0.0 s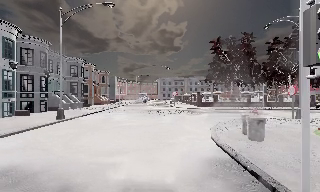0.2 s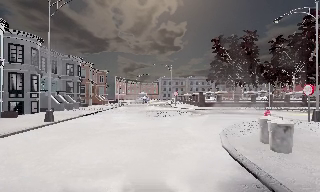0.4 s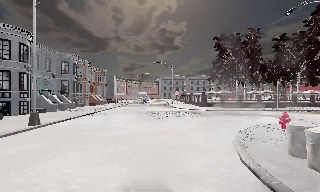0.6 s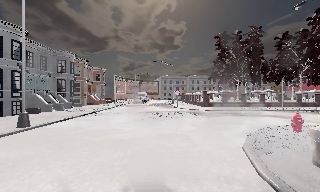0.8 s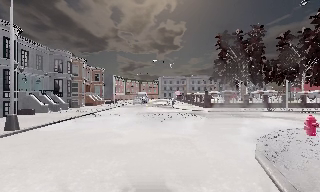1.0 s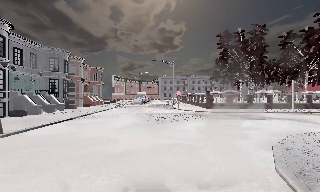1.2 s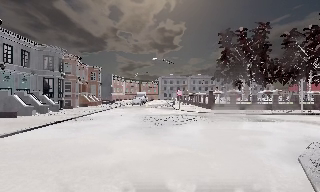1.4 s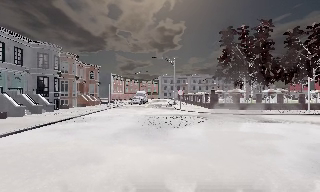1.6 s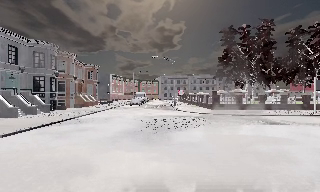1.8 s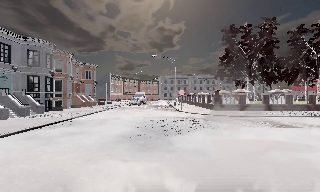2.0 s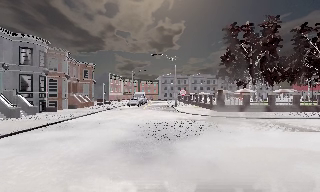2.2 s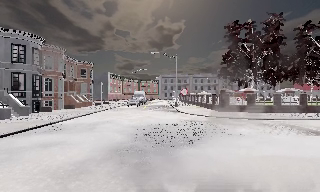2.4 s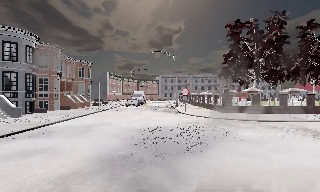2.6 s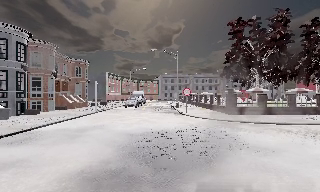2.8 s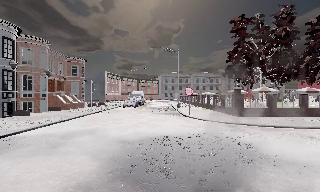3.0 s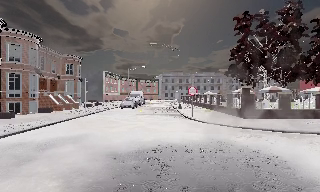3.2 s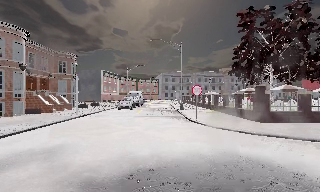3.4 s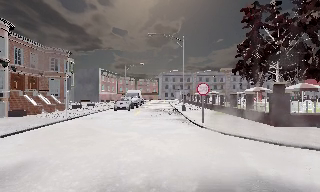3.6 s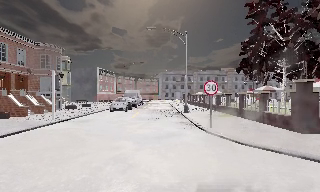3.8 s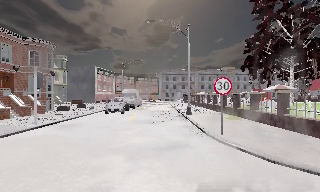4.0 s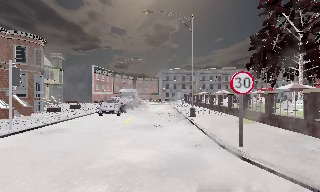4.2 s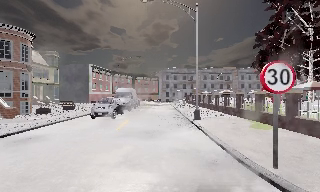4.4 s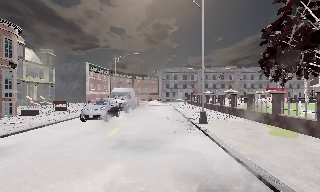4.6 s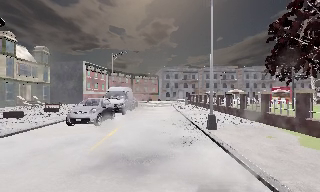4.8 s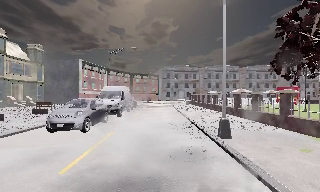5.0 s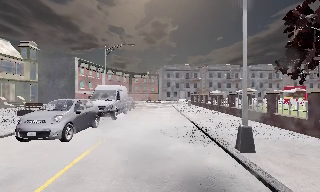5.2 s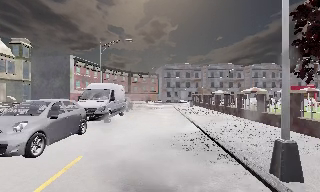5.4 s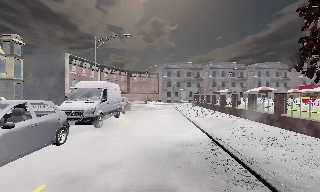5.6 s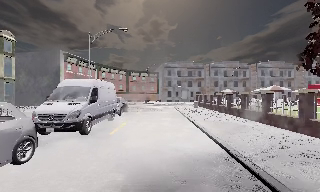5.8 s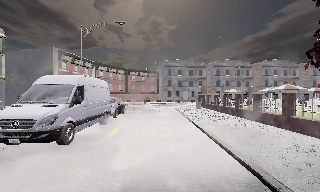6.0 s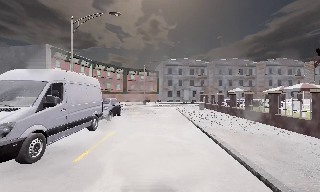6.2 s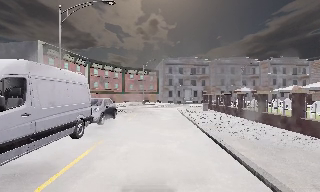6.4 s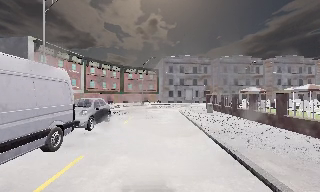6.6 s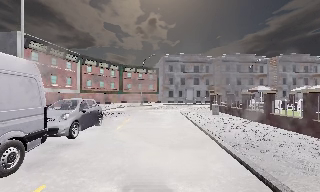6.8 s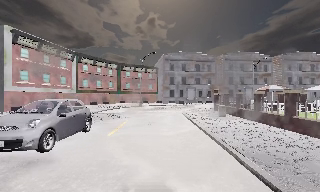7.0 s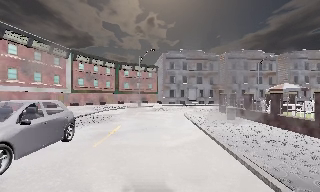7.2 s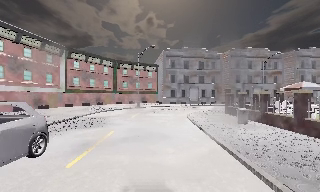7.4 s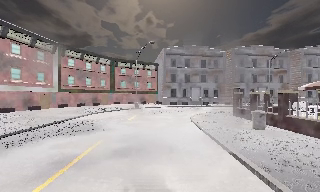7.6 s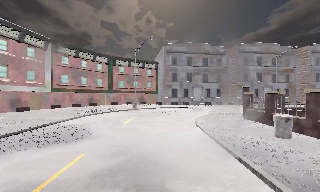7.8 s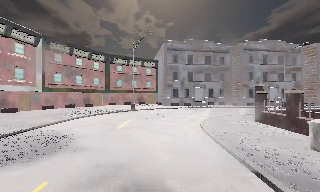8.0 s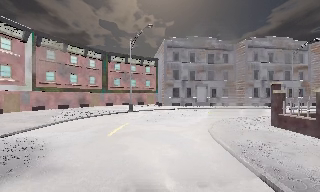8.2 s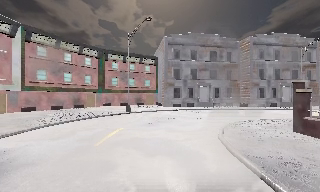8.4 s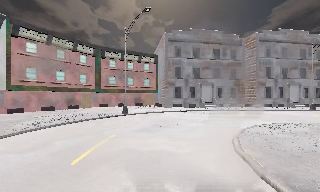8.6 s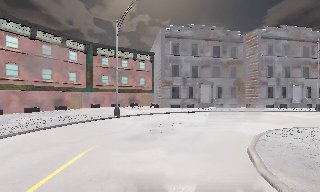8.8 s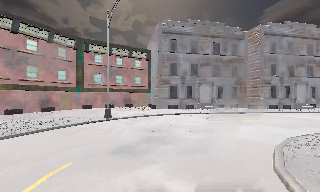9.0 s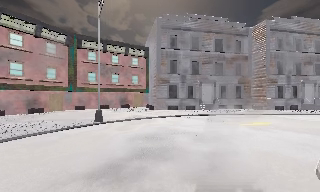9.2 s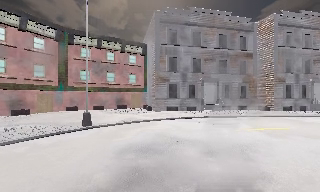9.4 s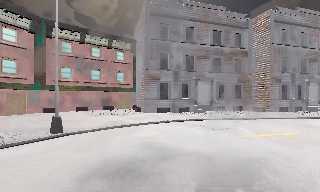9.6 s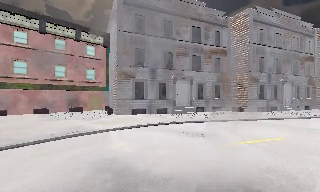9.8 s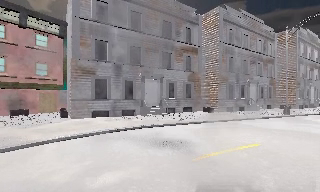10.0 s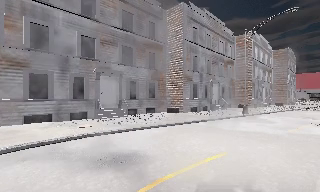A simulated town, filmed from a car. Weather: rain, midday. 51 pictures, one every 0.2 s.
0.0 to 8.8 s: The camera travels forward, about 55 m, so what stands in front looms larger. It gains speed.
8.8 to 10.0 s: The scene slides to the left, as the camera pans about 30 degrees to its right. It travels forward, about 9 m.
The film runs forward here.
